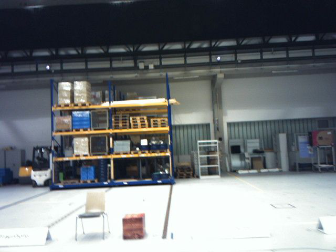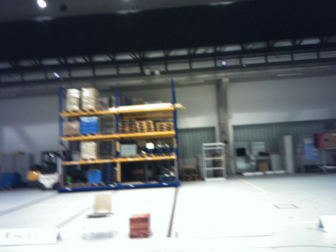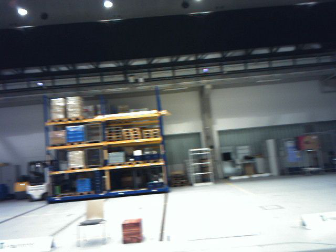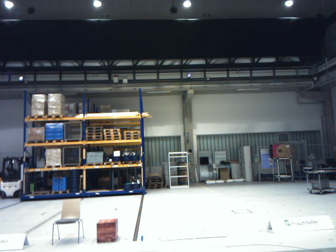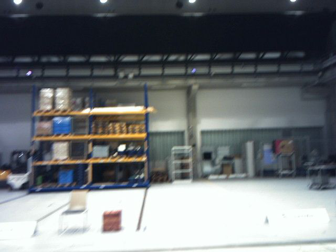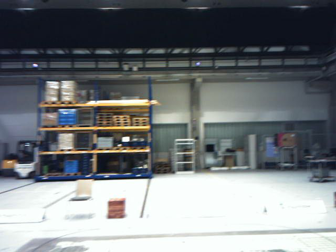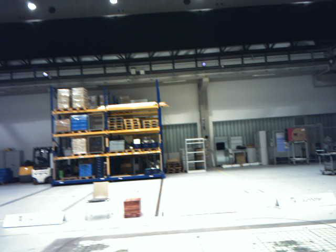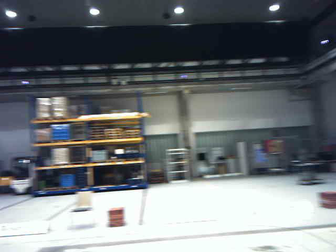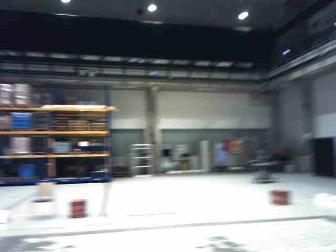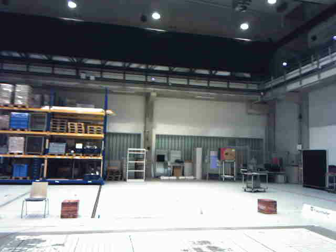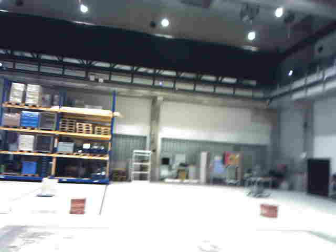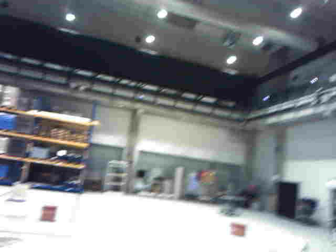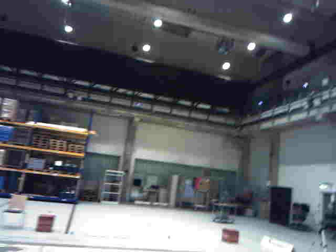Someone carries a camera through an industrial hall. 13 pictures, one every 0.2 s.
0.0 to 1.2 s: The camera travels backward, about 1.4 m, so what stands in front gets smaller.
1.2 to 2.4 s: The camera swings to its right by about 15 degrees, and the scene slides to the left. It travels backward, about 1.6 m, so what stands in front gets smaller. It leans over to its left by about 10 degrees, and the scene rotates clockwise.
The film runs backward here.
